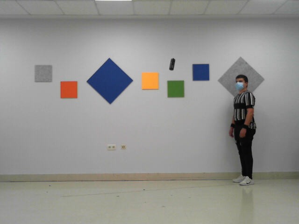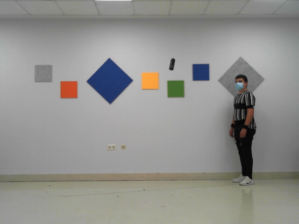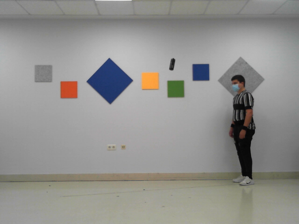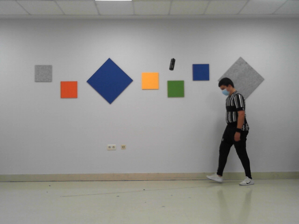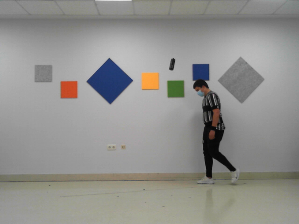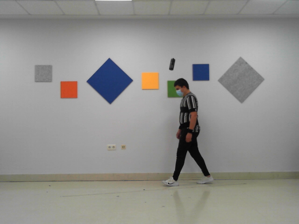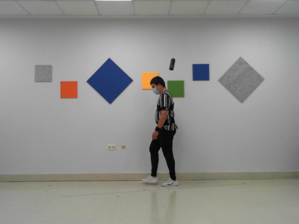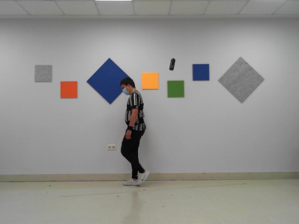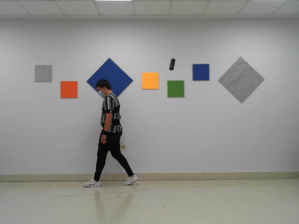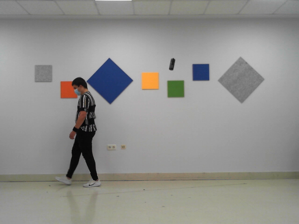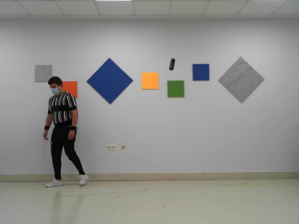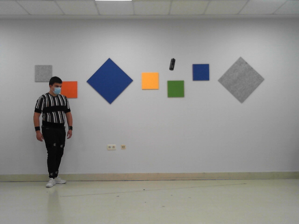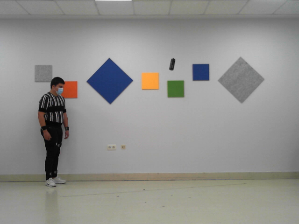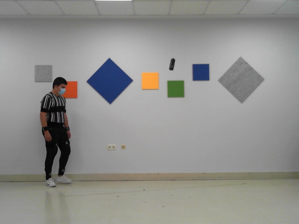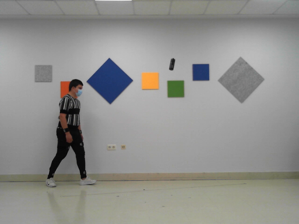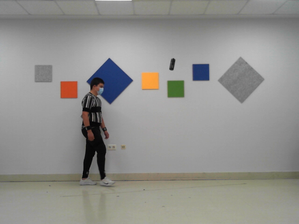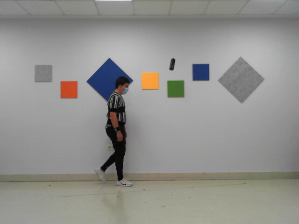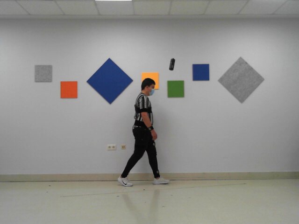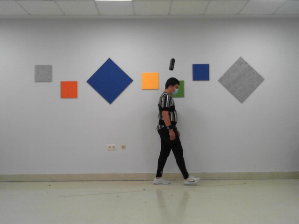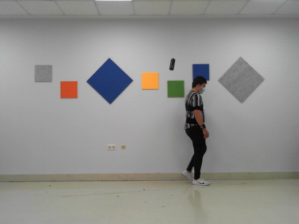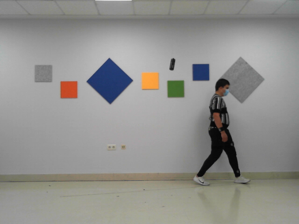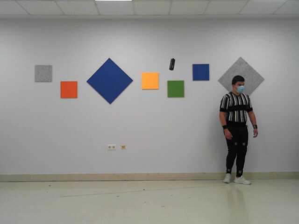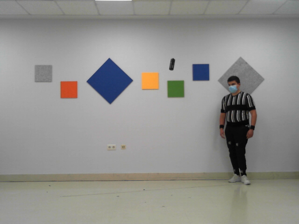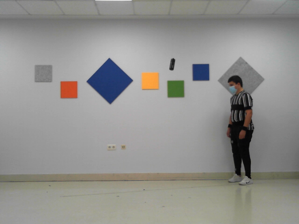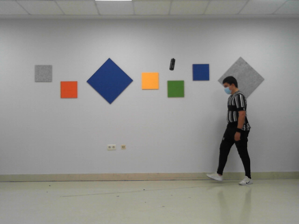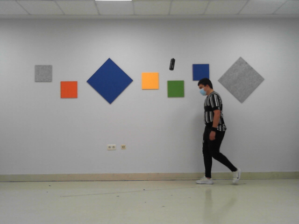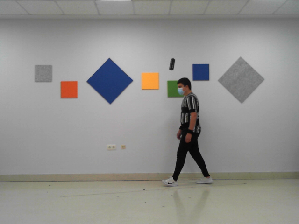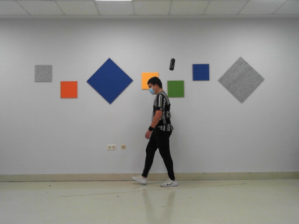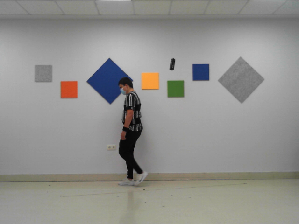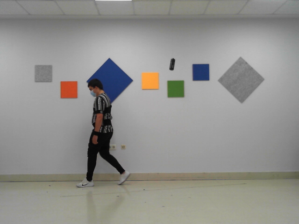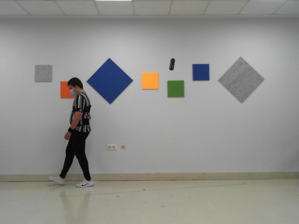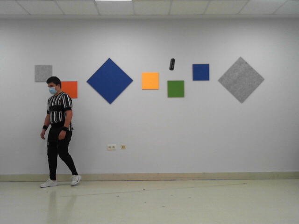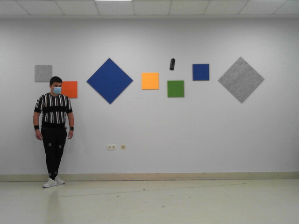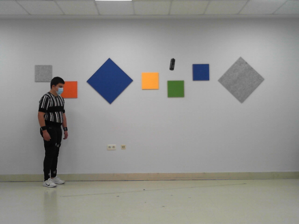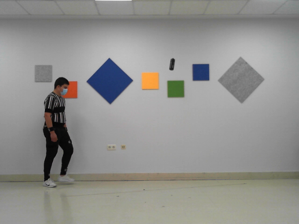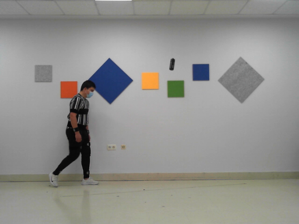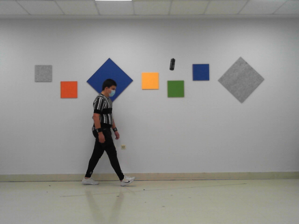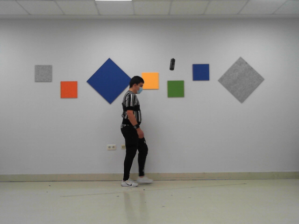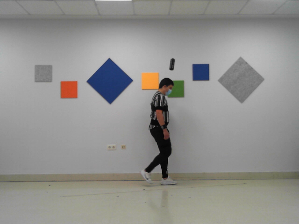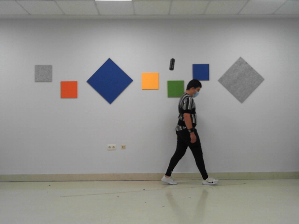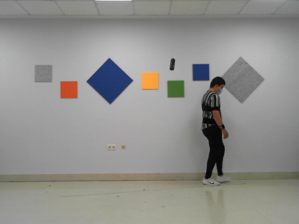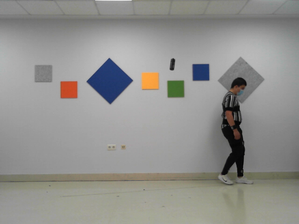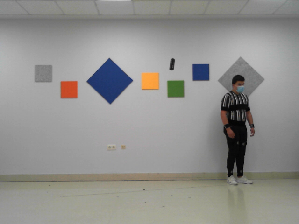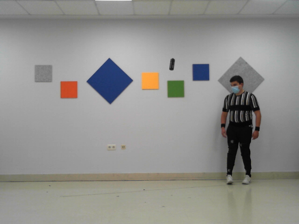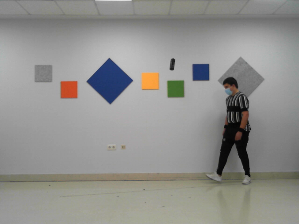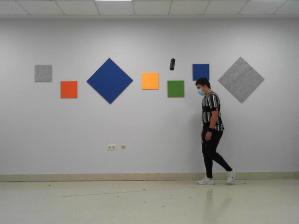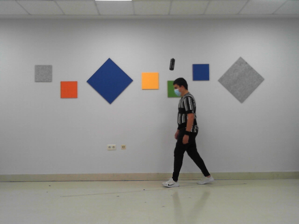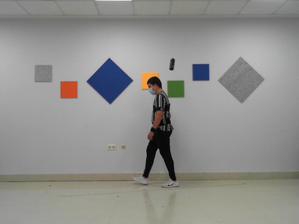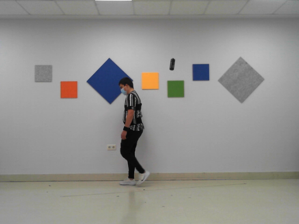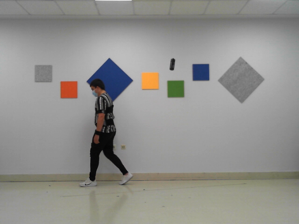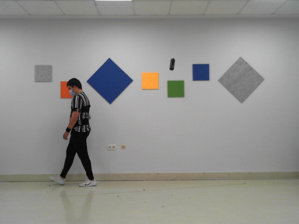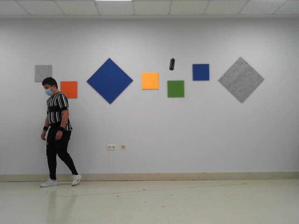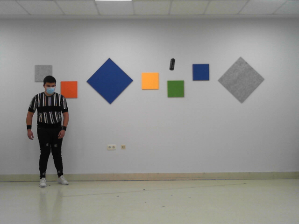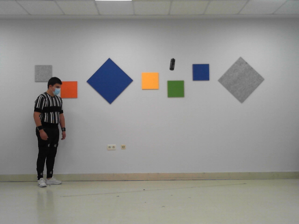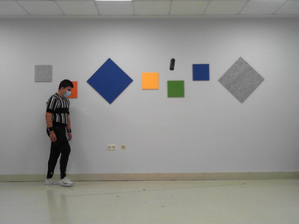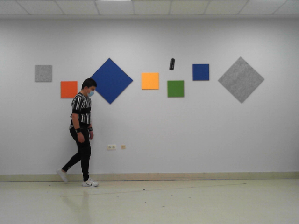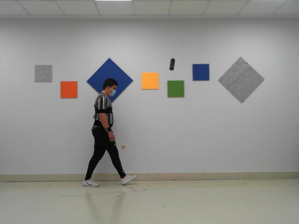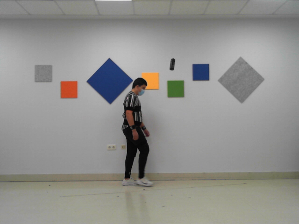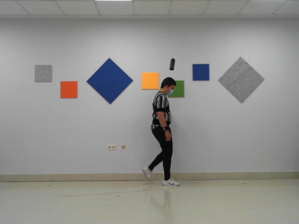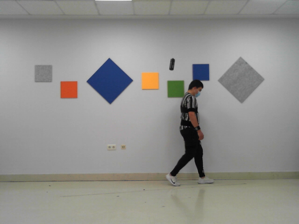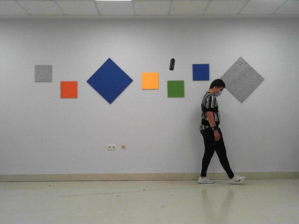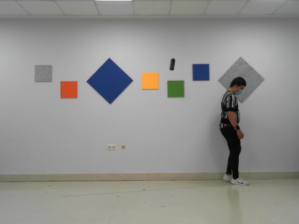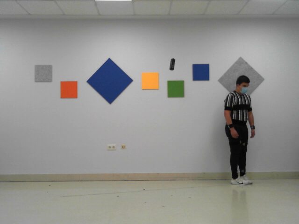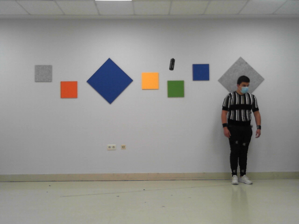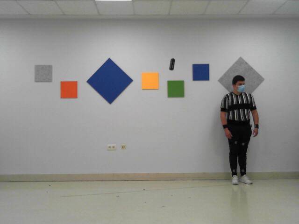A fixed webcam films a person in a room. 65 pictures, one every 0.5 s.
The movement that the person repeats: Walk forward.
